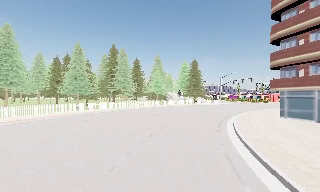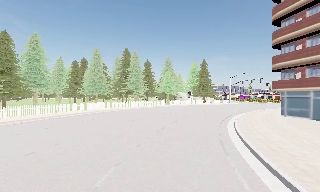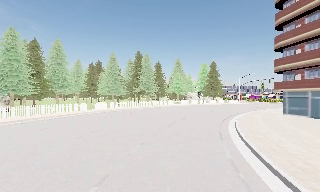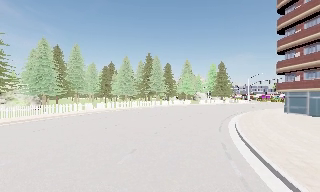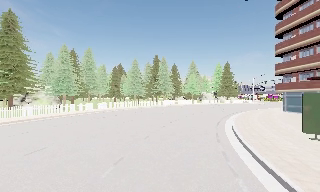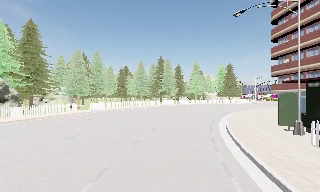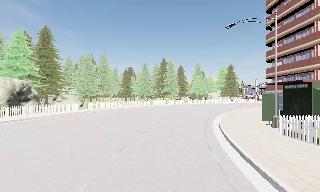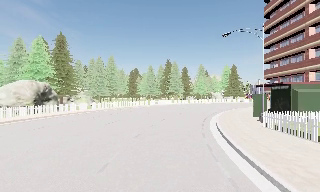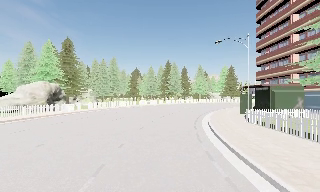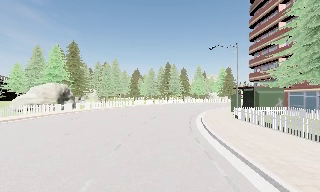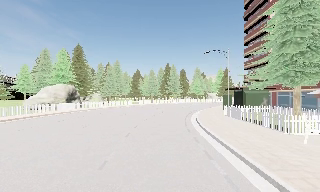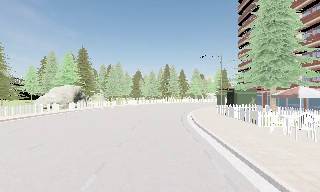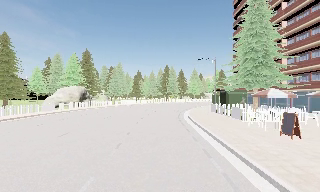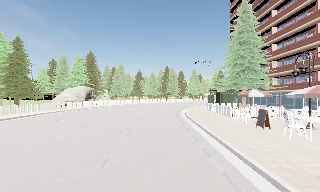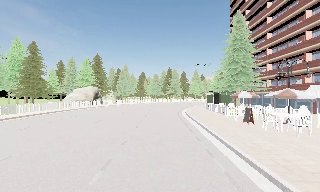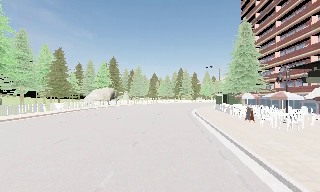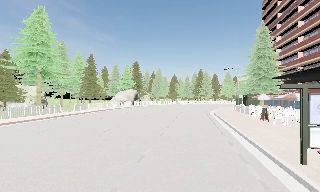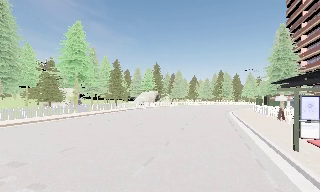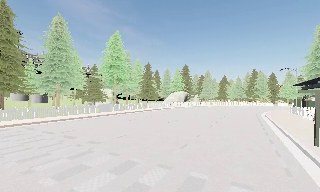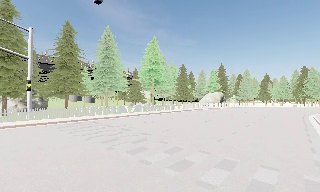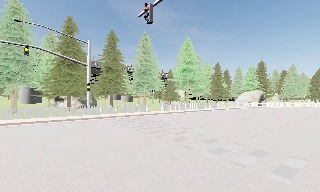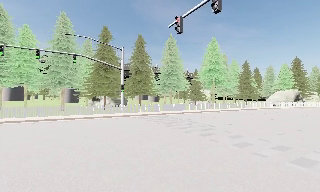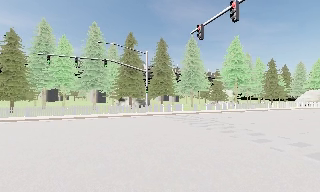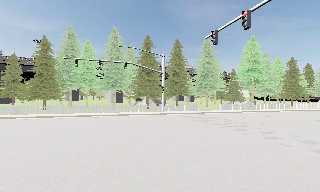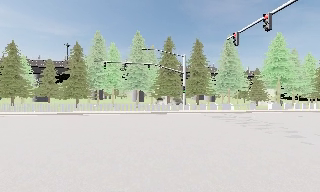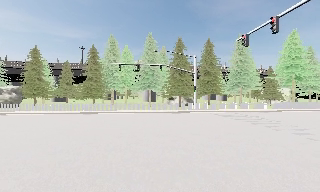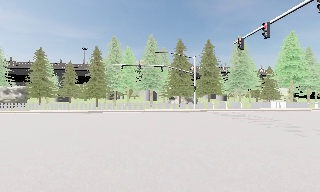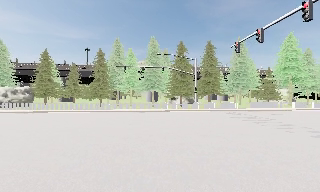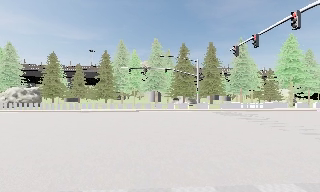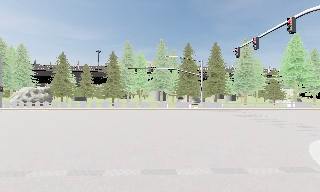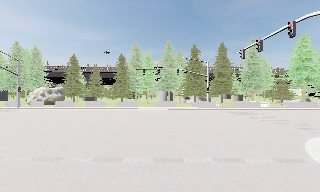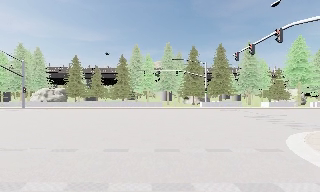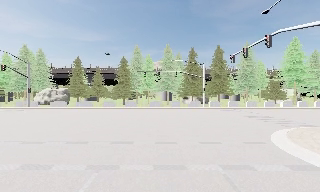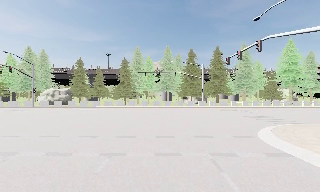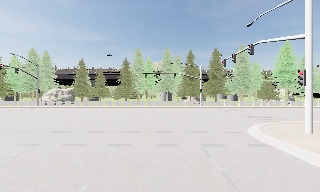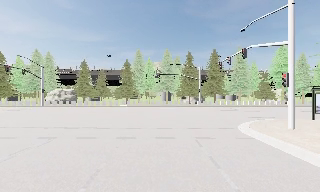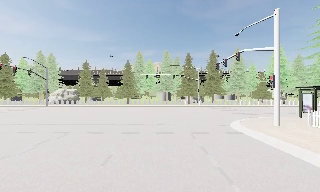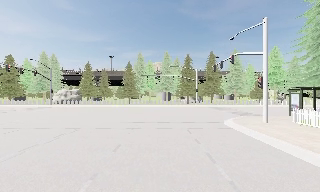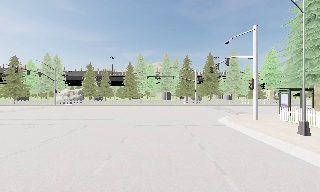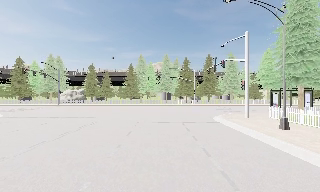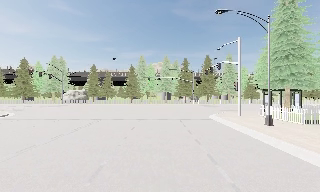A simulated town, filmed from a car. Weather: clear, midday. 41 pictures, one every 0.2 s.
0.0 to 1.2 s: The camera pans to its left, which is counterclockwise from overhead, by about 15 degrees. It travels backward, about 12 m, so what stands in front gets smaller.
1.2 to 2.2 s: The camera travels backward, about 10 m, so what stands in front gets smaller.
2.2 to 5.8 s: The camera swings to its left by about 90 degrees, and the scene slides to the right. It travels backward, about 25 m. It loses speed.
5.8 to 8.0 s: The camera travels backward, about 12 m, so what stands in front gets smaller.
The film runs backward here.
